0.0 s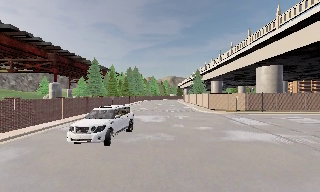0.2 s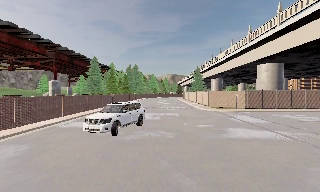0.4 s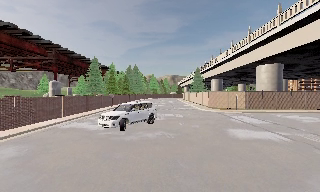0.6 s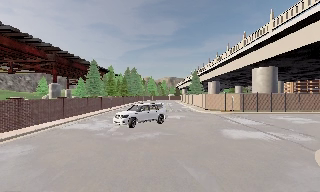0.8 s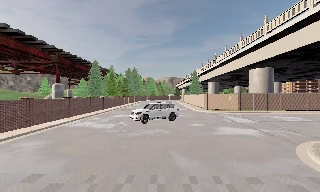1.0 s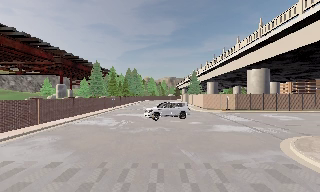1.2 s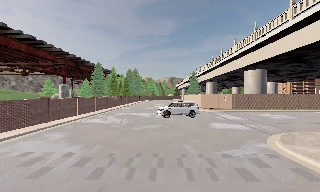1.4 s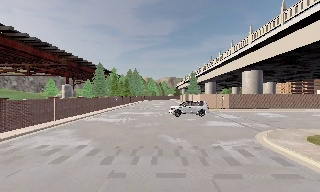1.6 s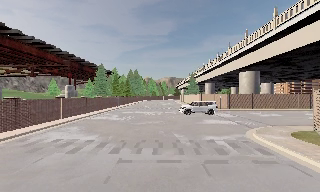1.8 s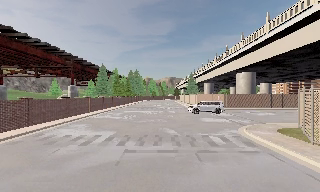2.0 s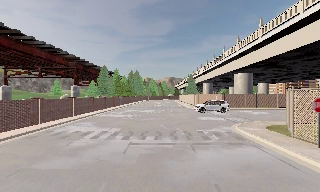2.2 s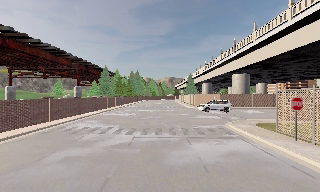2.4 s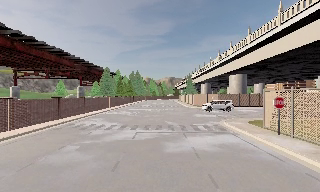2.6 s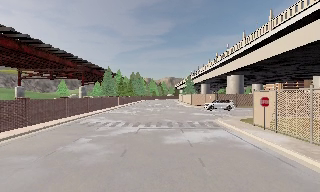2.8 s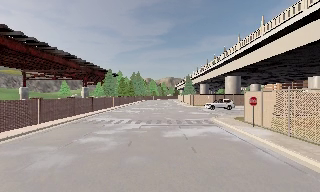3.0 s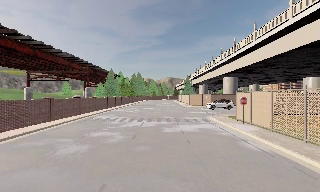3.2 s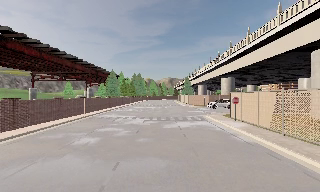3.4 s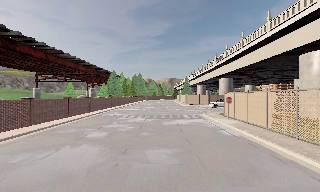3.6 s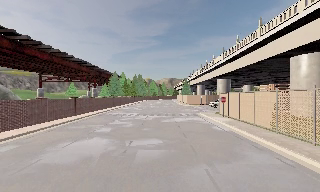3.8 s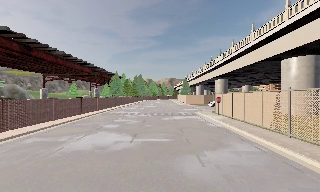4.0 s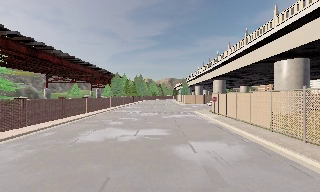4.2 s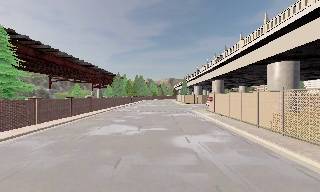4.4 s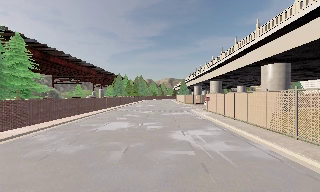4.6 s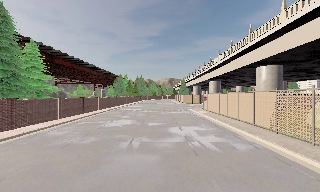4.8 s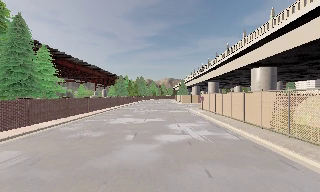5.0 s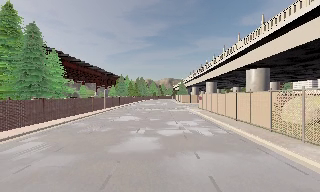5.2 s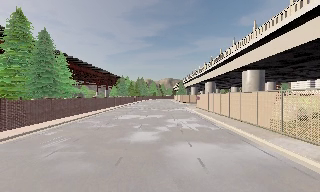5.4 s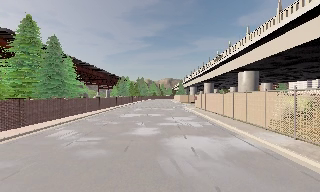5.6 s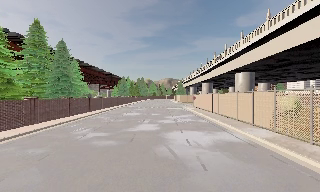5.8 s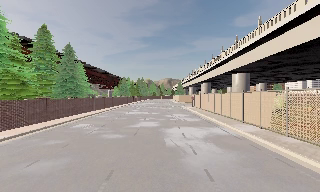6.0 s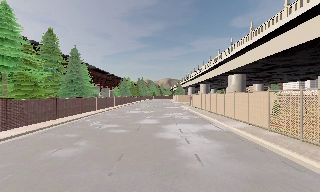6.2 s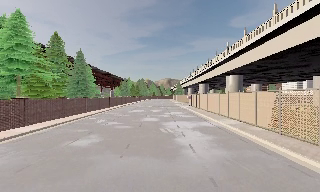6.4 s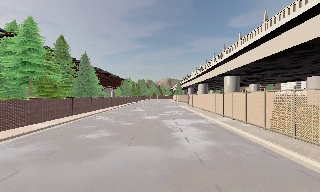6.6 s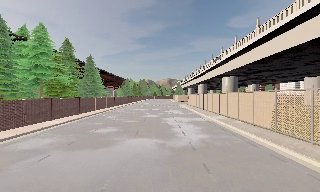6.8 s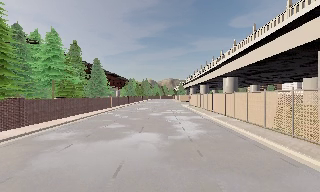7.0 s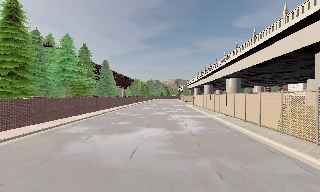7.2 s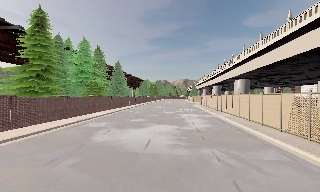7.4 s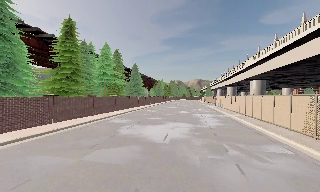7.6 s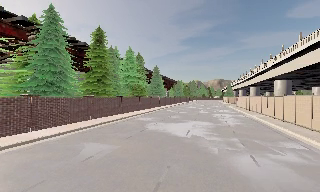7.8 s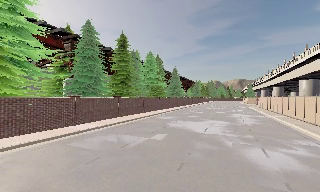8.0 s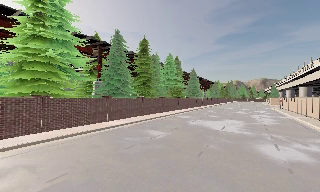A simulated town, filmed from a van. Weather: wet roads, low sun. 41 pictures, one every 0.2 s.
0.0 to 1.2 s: The camera travels backward, about 4 m, so what stands in front gets smaller. It gains speed.
1.2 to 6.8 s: The camera travels backward, about 45 m, so what stands in front gets smaller.
6.8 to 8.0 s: The scene slides to the right, as the camera pans about 30 degrees to its left. It travels backward, about 10 m, so what stands in front gets smaller.
The film runs backward here.
